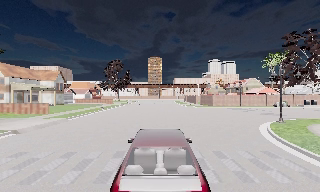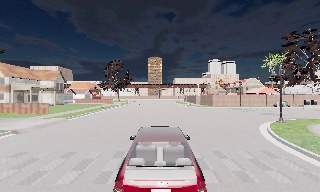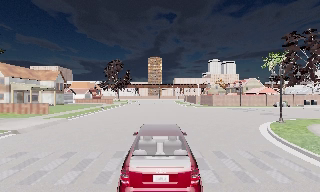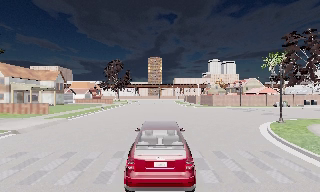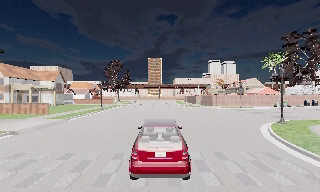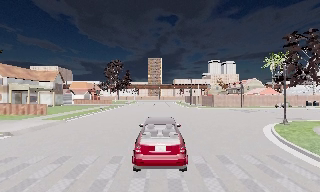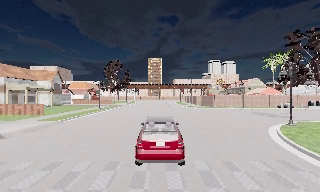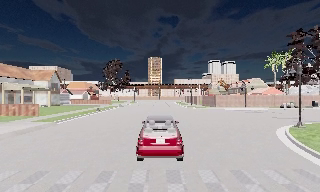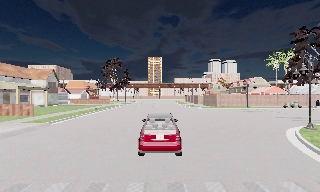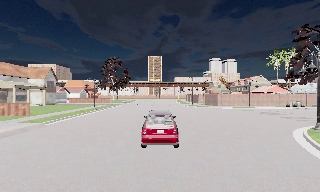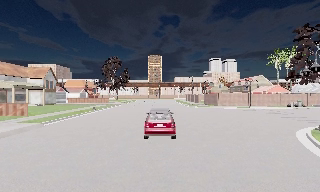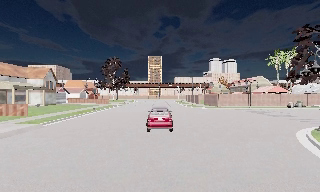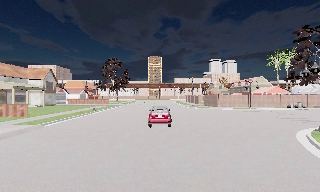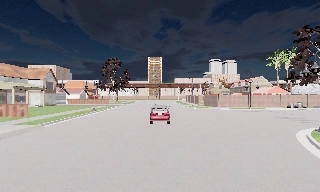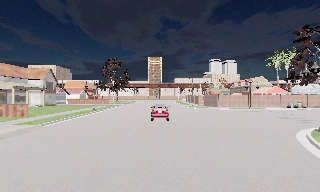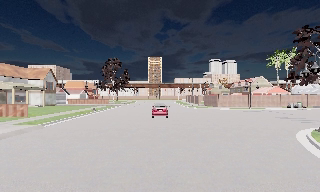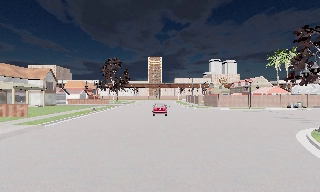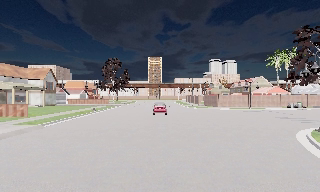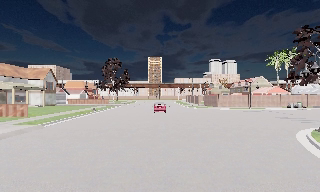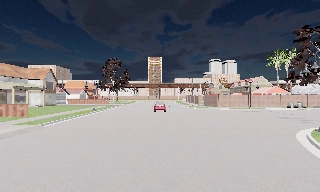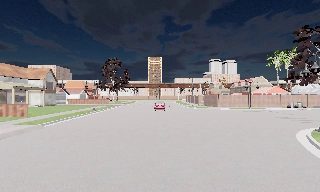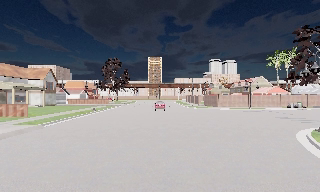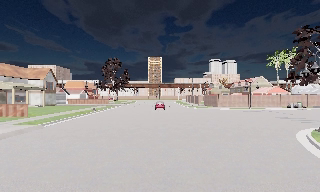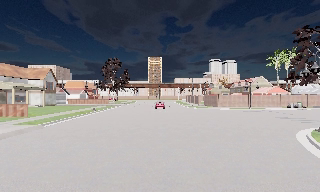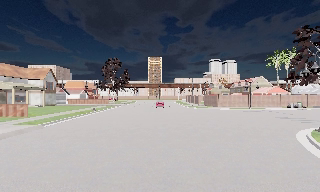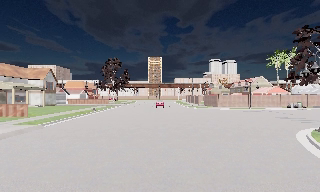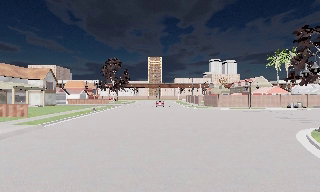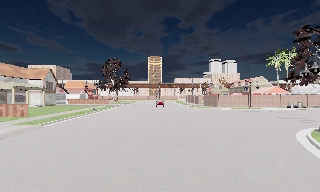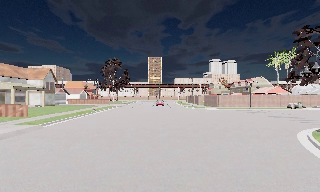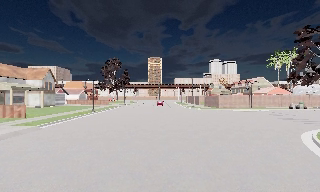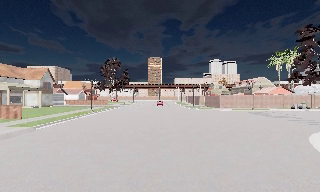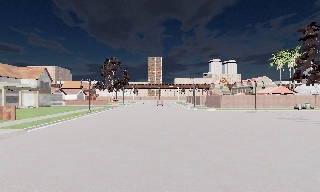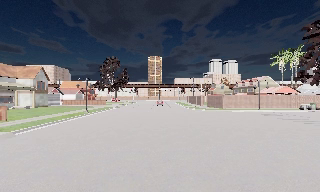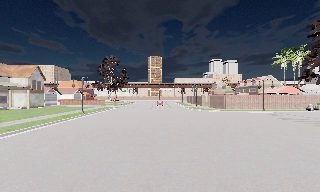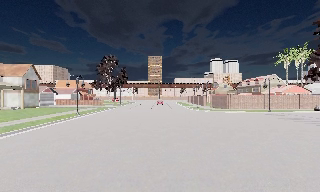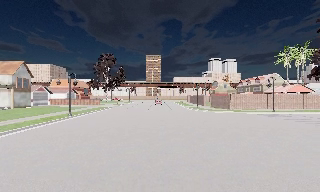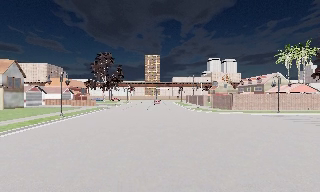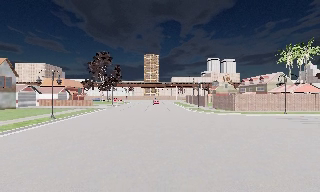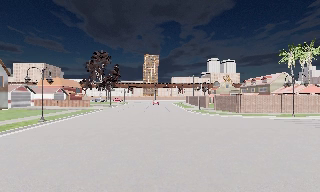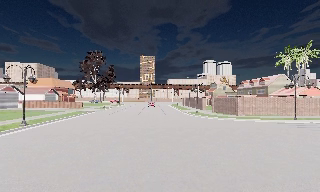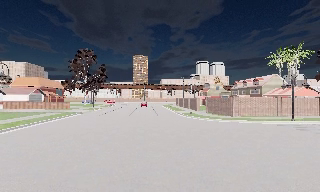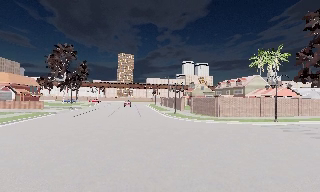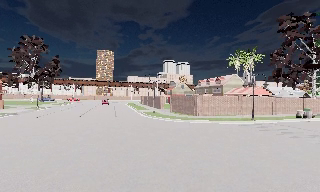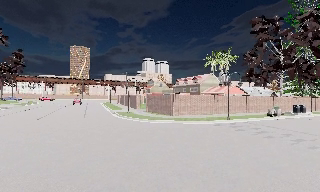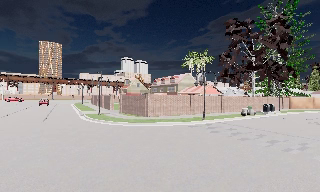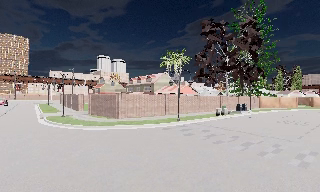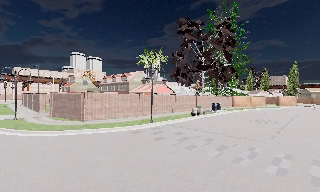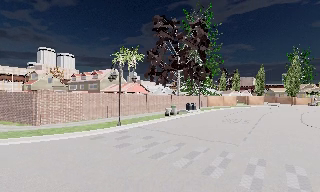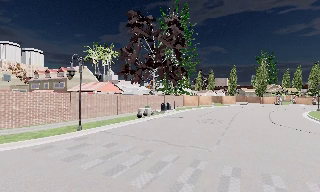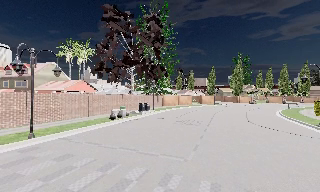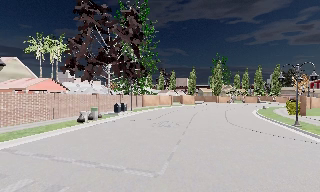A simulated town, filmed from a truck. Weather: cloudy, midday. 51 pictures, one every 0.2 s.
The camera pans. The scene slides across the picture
to the left.
The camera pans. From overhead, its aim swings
clockwise.
0.0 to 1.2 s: The camera travels forward, about 1 m, so what stands in front looms larger. It gains speed.
1.2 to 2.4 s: The camera travels forward, about 2.5 m, so what stands in front looms larger. It loses speed.
2.4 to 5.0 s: The camera keeps its place and its aim.
5.0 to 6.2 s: The camera travels forward, about 1.5 m, so what stands in front looms larger. It gains speed.
6.2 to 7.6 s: The camera travels forward, about 8 m, so what stands in front looms larger.
7.6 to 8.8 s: The scene slides to the left, as the camera pans about 30 degrees to its right. It travels forward, about 7 m, so what stands in front looms larger.
8.8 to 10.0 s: The camera pans to its right, which is clockwise from overhead, by about 45 degrees. It travels forward and to its right, about 8 m.
The film runs forward here.
